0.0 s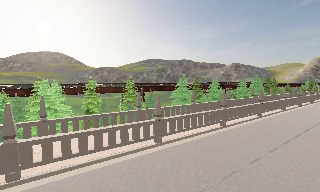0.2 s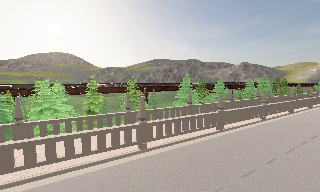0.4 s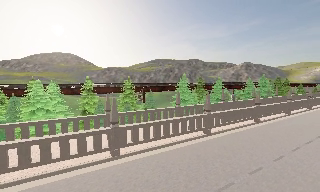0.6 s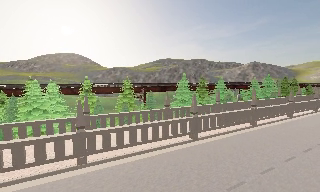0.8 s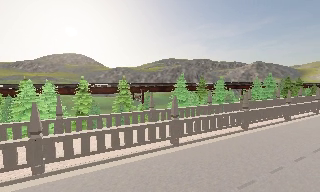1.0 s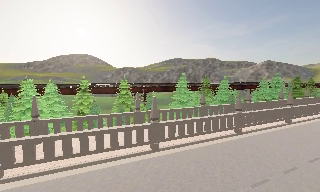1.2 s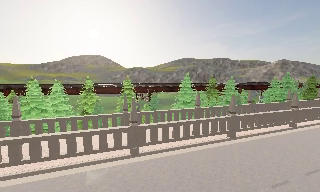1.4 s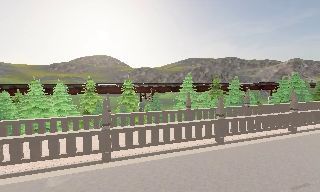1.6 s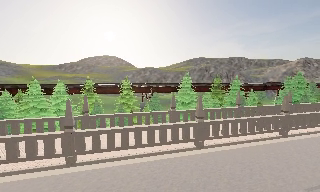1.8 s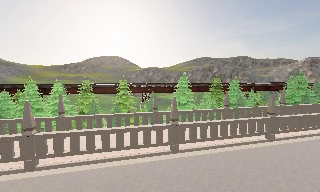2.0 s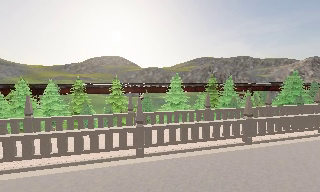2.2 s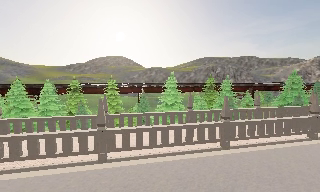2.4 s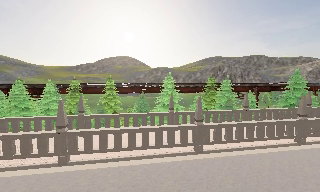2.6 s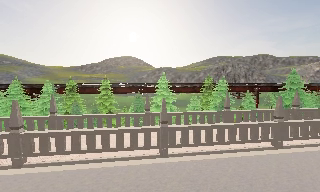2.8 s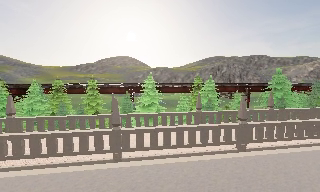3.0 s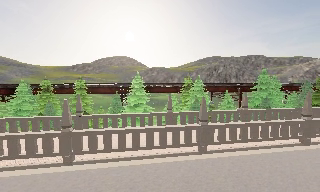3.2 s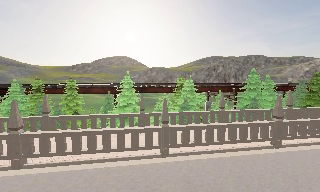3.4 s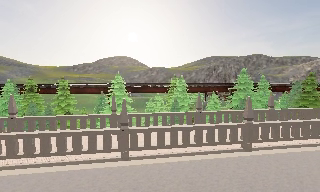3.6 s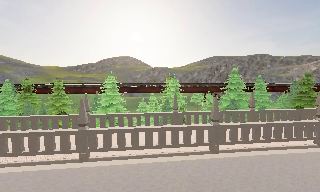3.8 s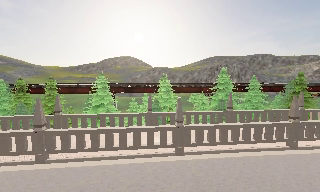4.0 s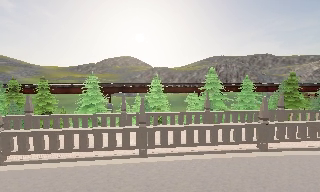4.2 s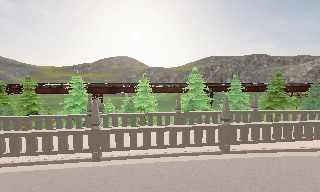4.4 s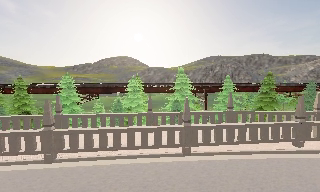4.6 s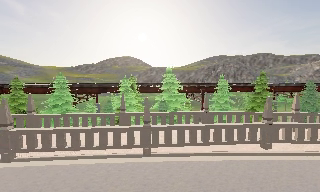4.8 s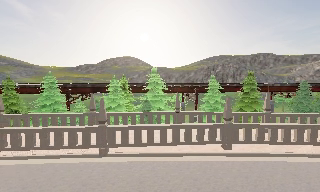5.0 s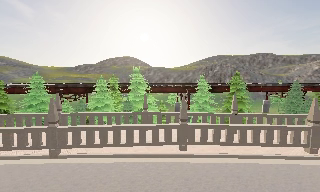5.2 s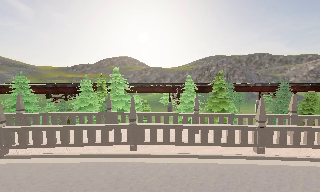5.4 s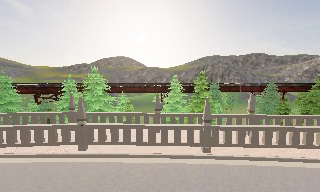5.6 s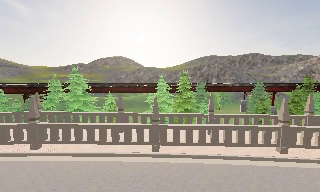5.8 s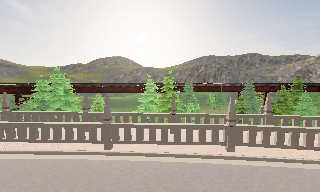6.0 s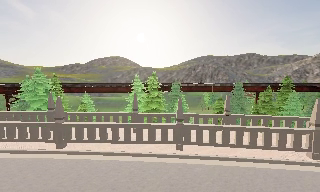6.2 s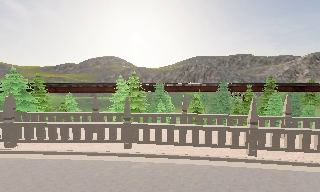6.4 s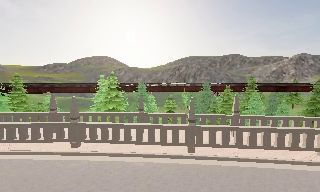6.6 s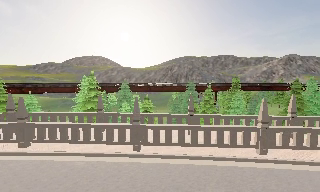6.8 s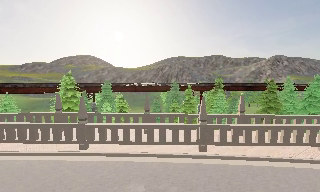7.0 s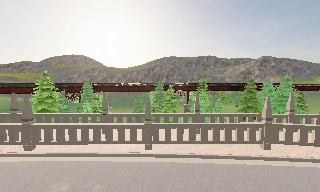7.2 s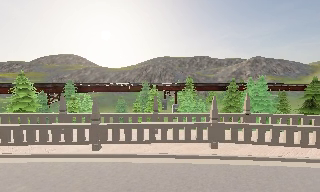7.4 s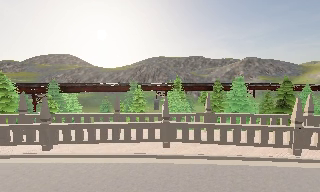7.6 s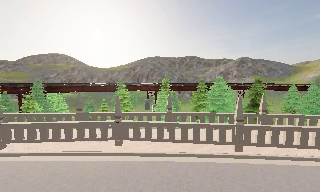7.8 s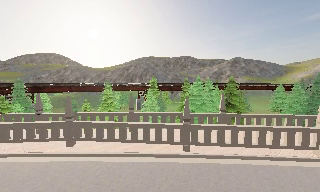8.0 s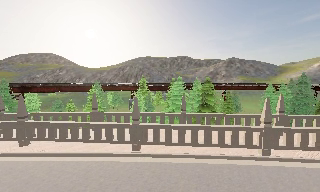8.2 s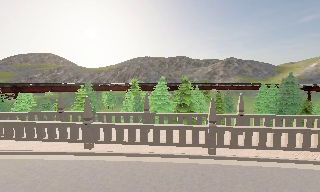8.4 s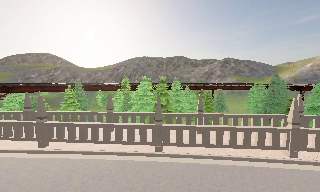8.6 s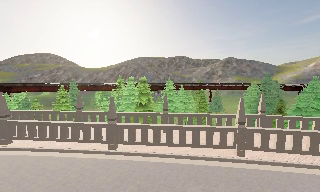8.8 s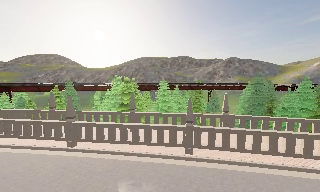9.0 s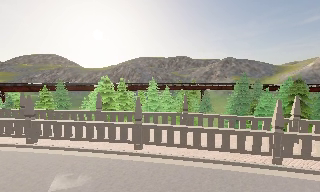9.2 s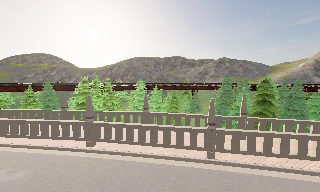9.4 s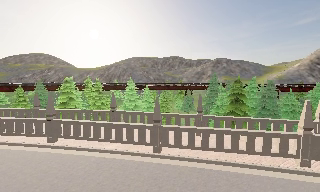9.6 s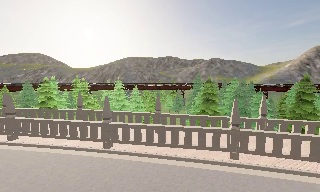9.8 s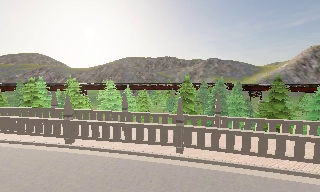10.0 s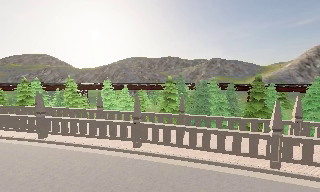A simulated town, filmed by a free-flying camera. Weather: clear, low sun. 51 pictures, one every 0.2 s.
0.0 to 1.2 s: The camera pans to its left, which is counterclockwise from overhead, by about 15 degrees. It travels to its right and forward, about 10 m, so close, fixed things drift to the left.
1.2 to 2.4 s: The camera pans to its left, which is counterclockwise from overhead, by about 10 degrees. It travels to its right, about 11 m, so close, fixed things drift to the left.
2.4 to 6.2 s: The camera travels to its right, about 40 m, so close, fixed things drift to the left.
6.2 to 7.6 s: The camera pans to its right, which is clockwise from overhead, by about 15 degrees. It travels to its right, about 17 m, so close, fixed things drift to the left.
7.6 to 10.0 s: The camera travels to its right, about 30 m, so close, fixed things drift to the left.
The film runs backward here.
